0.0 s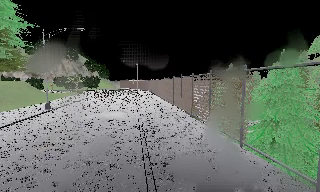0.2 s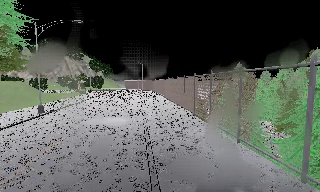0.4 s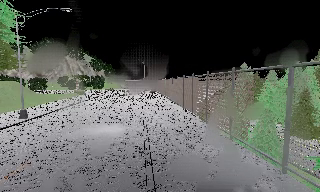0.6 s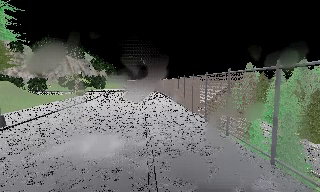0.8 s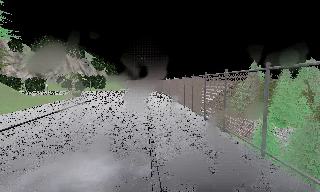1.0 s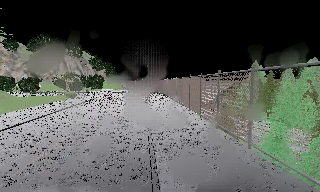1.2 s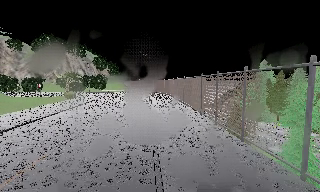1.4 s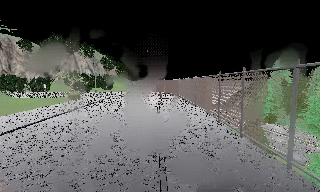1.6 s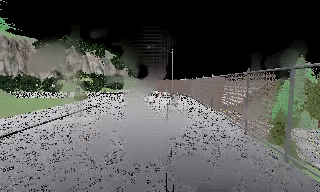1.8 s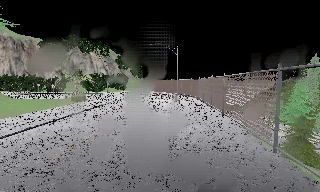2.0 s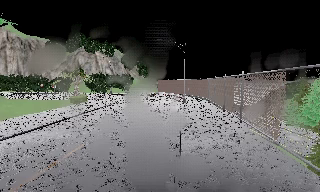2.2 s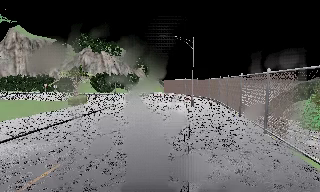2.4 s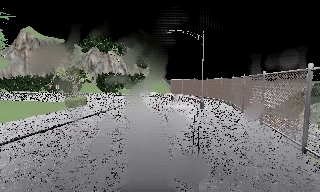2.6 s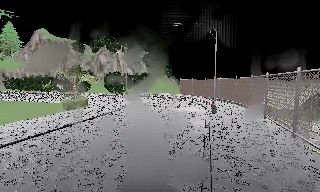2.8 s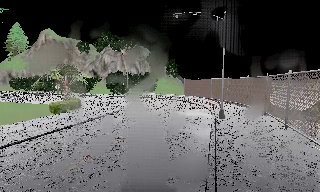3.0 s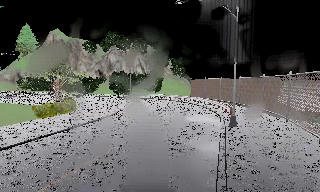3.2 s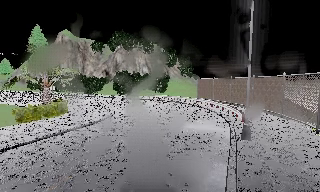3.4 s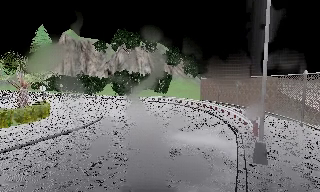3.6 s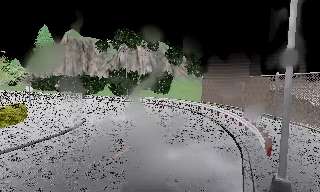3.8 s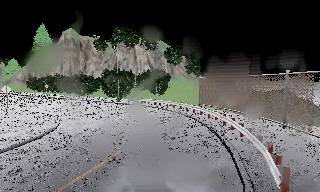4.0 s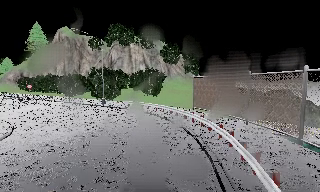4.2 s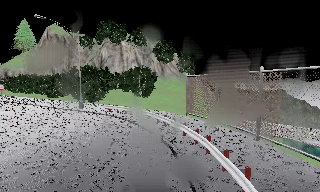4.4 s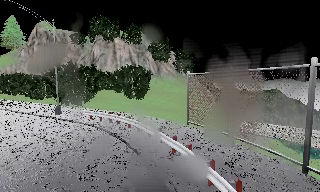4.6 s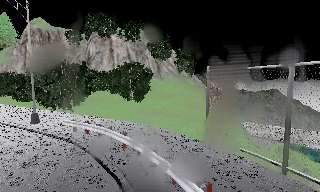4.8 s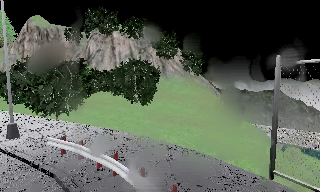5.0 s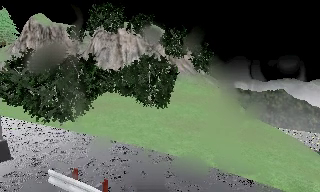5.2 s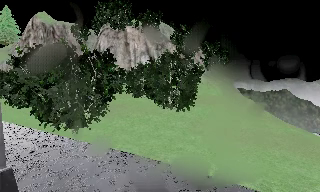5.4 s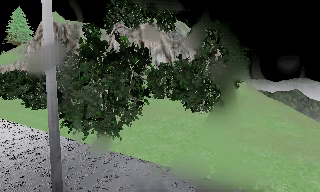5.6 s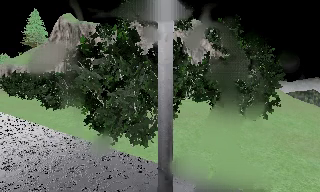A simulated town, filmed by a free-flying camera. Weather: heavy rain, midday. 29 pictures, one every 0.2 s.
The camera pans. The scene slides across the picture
to the right.
The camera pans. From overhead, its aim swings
counterclockwise.
0.0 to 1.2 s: The camera travels forward, about 13 m, so what stands in front looms larger.
1.2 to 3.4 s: The camera pans to its left, which is counterclockwise from overhead, by about 30 degrees. It travels forward, about 20 m.
3.4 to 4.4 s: The camera travels forward, about 12 m, so what stands in front looms larger.
4.4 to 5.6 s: The camera travels forward and to its left, about 14 m, so what stands in front looms larger.
The film runs forward here.
